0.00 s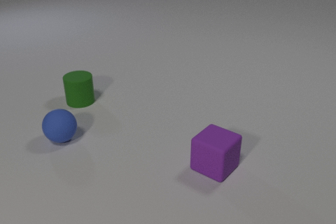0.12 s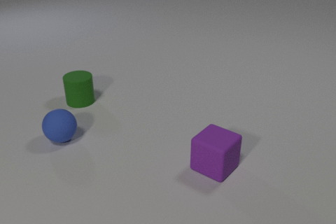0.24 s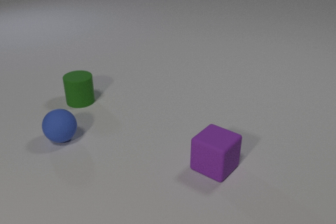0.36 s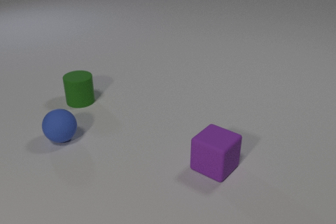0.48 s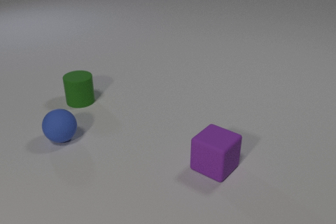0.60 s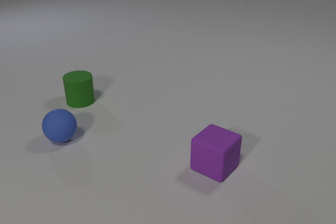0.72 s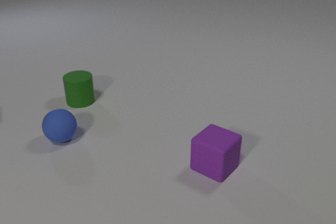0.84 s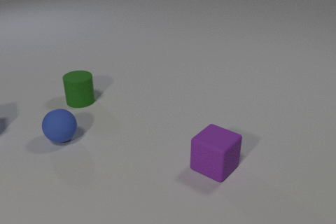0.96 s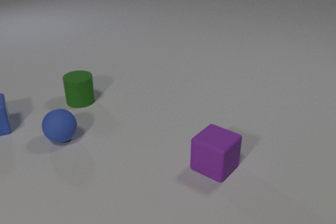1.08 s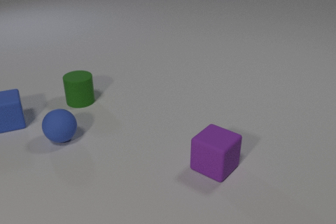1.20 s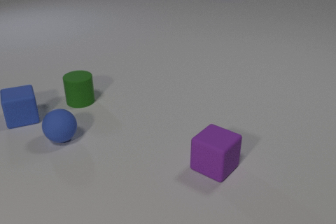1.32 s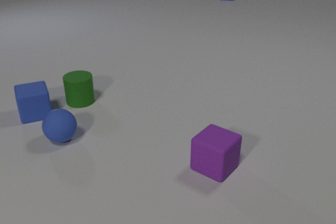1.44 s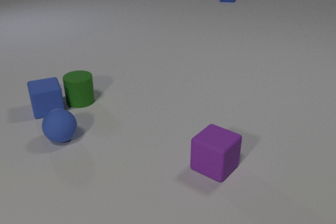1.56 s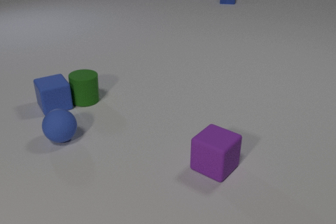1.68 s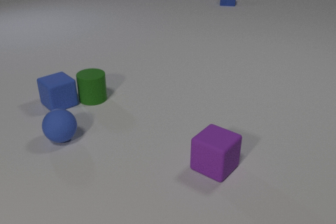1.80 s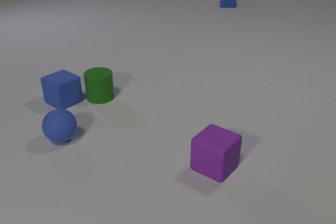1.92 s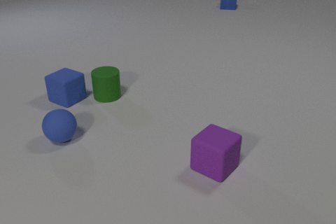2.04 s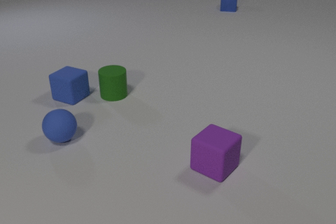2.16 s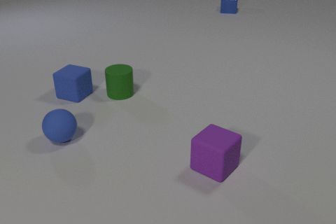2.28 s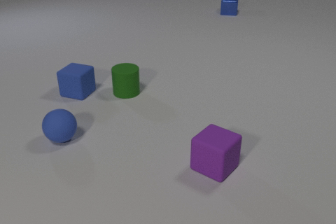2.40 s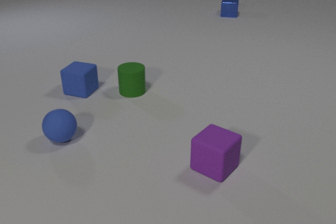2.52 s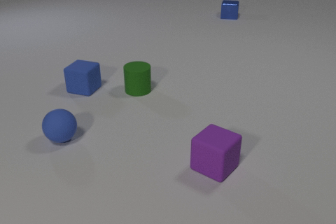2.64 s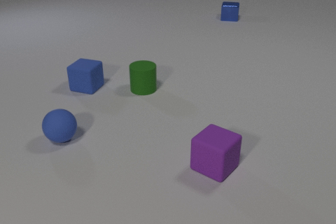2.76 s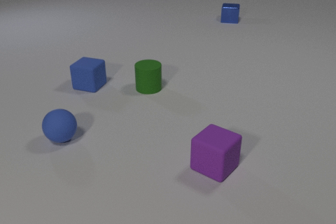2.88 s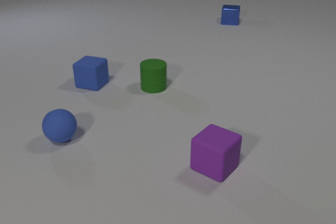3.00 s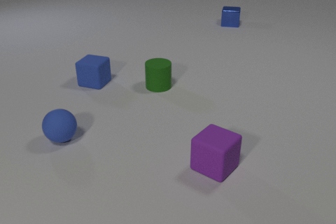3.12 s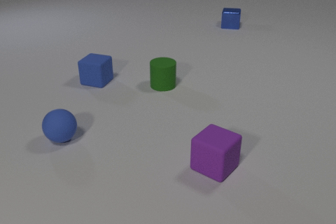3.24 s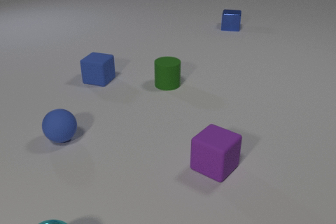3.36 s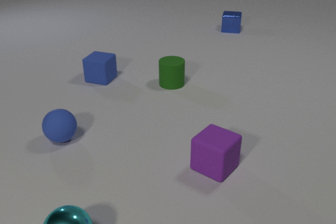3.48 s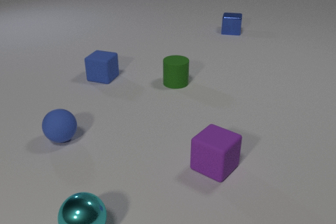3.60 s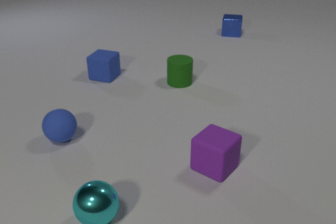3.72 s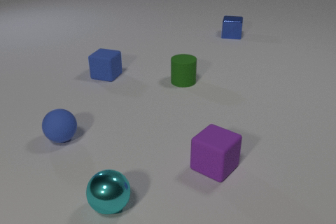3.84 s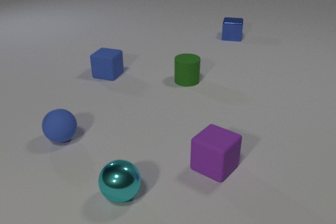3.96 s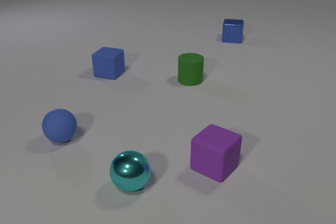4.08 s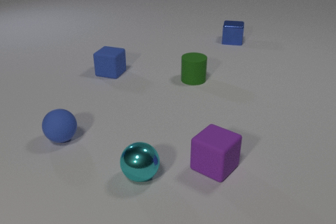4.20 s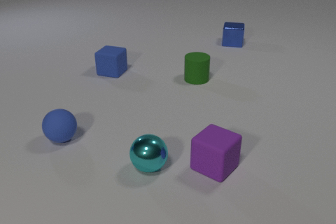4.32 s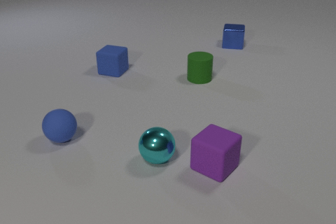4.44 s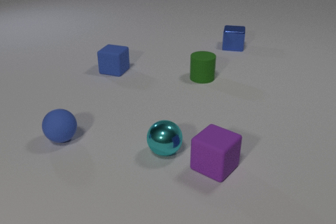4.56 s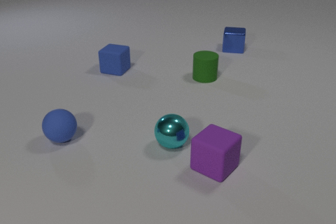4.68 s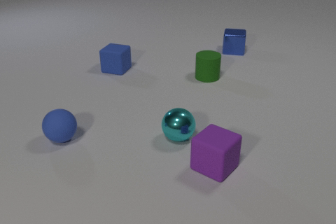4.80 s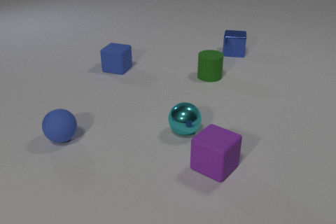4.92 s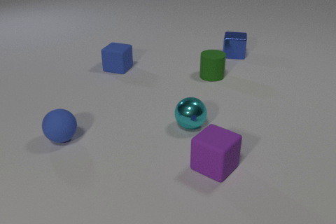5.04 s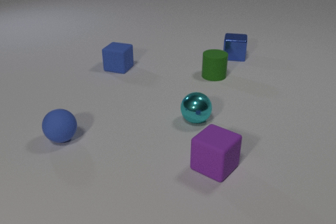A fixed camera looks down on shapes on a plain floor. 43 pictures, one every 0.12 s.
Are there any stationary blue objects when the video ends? yes.
What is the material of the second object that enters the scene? metal.
Are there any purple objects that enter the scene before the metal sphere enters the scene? no.
0.00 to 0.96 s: The blue rubber cube comes in at the left edge, slides to the right.
0.96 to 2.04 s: The blue rubber cube slides to the right and away from the camera, spins so that its near face slides to the right, counterclockwise seen from above. The green rubber cylinder slides to the right. The blue metal cube comes in at the top edge, slides toward the camera. The blue rubber cube and the green rubber cylinder collide.
2.04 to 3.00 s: The blue rubber cube slides away from the camera and to the right. The green rubber cylinder slides to the right. The blue metal cube slides toward the camera.
3.00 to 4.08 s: The blue rubber cube slides away from the camera and to the right. The green rubber cylinder slides to the right and away from the camera. The blue metal cube slides toward the camera. The cyan metal sphere comes in at the bottom edge, rolls away from the camera and to the right.
4.08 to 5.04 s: The blue rubber cube slides away from the camera and to the right. The green rubber cylinder slides to the right and away from the camera. The blue metal cube slides toward the camera. The cyan metal sphere rolls away from the camera and to the right.
